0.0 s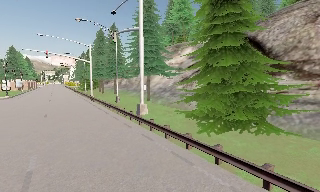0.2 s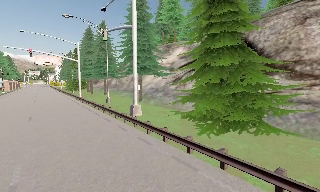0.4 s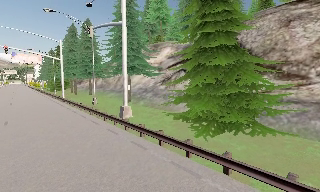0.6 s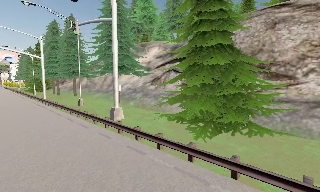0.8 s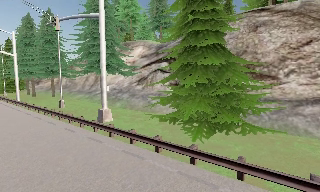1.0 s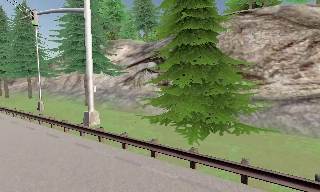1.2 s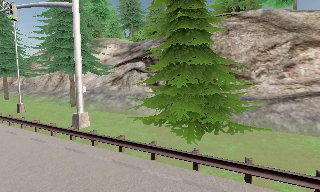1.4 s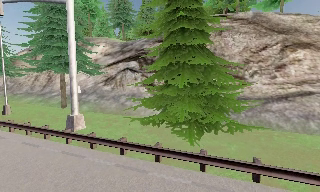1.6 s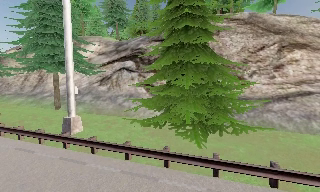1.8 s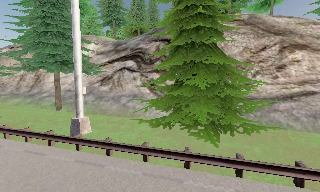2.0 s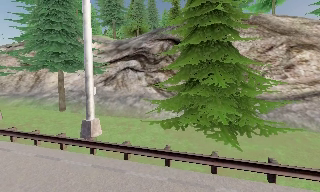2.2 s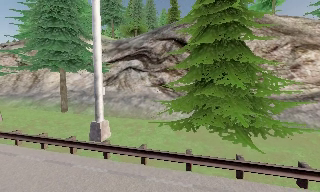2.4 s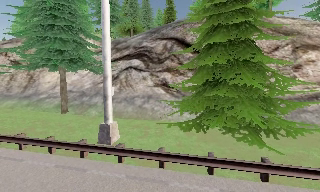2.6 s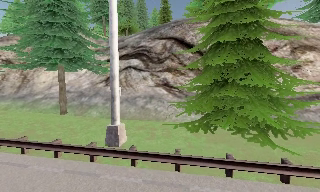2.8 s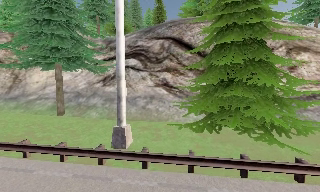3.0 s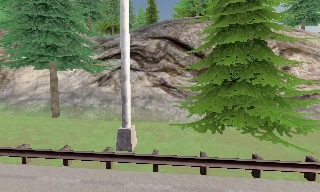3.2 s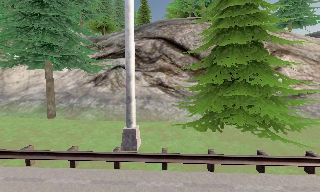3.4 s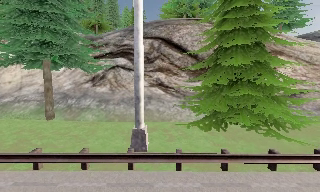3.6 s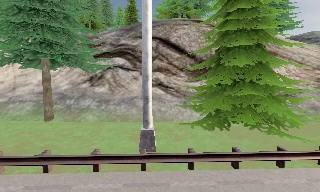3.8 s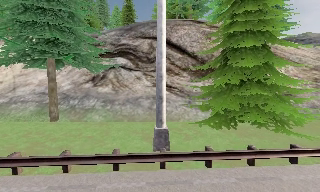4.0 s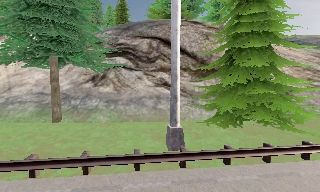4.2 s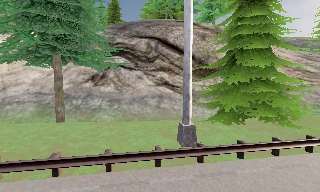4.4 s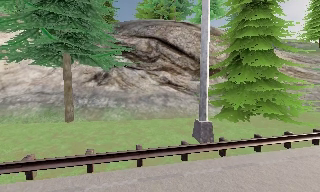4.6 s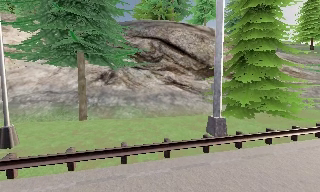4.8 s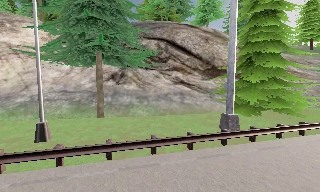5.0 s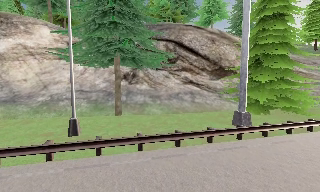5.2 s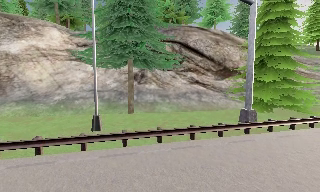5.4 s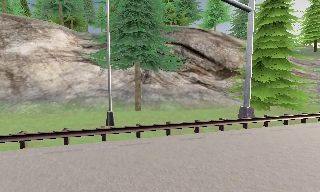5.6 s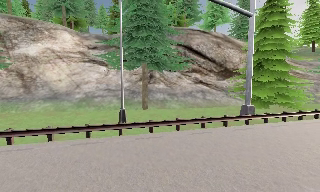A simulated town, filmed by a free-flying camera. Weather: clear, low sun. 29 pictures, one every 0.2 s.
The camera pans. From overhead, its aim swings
clockwise.
0.0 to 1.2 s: The camera pans to its right, which is clockwise from overhead, by about 30 degrees. It travels to its left and forward, about 3 m.
1.2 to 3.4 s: The camera pans to its right, which is clockwise from overhead, by about 25 degrees. It travels to its left, about 6 m.
3.4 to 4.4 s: The camera pans to its right, which is clockwise from overhead, by about 15 degrees. It travels to its left, about 3.5 m. It gains speed.
4.4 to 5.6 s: The camera travels to its left and backward, about 5 m, so close, fixed things drift to the right.
The film runs forward here.
